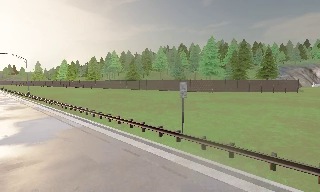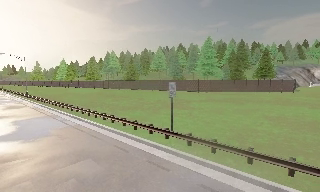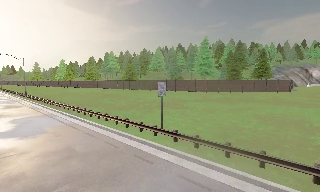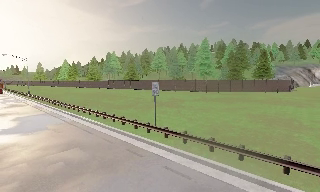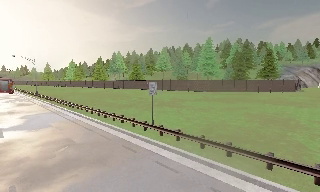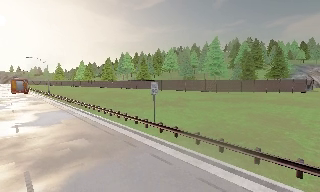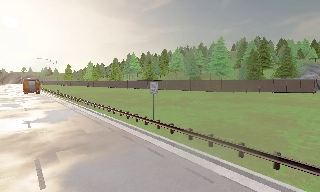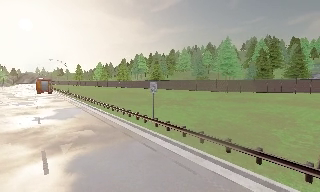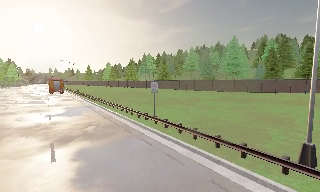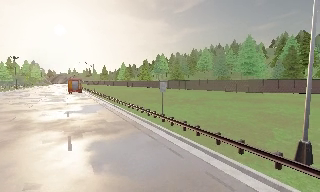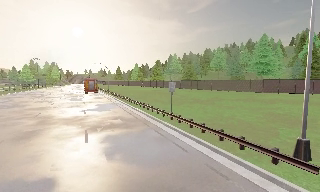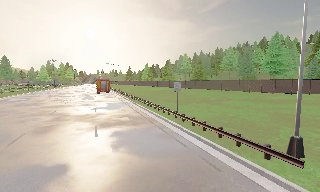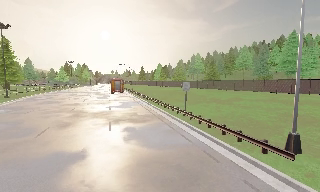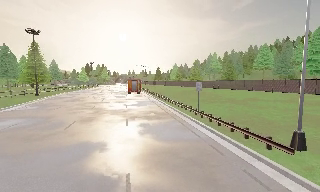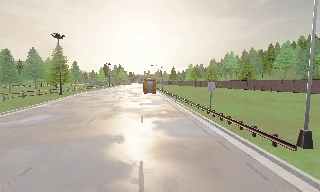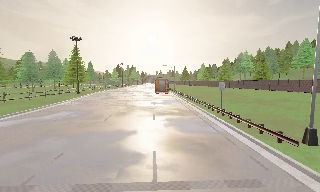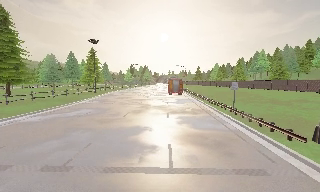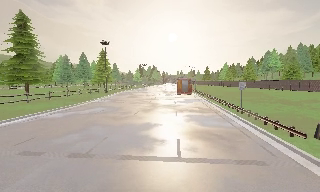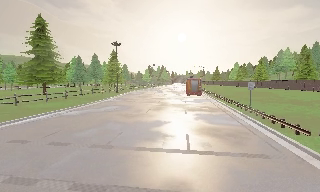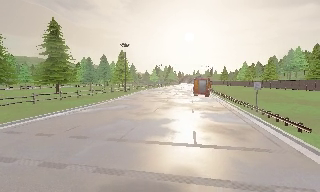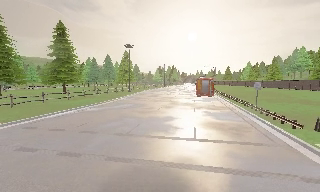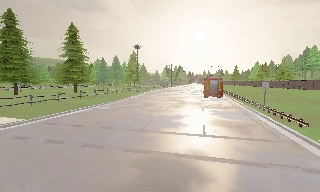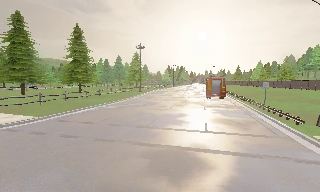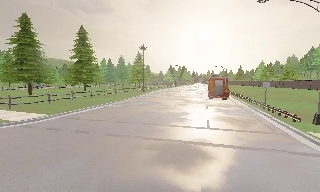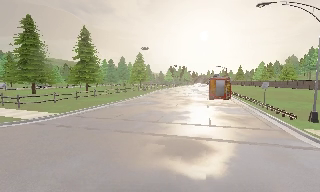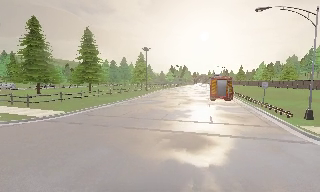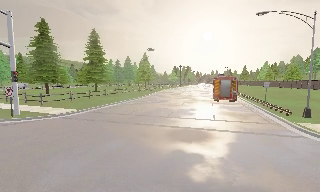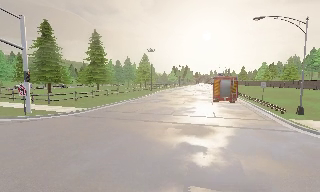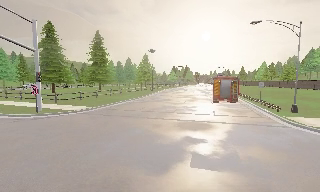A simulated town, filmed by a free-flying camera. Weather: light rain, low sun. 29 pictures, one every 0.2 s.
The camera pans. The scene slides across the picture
to the right.
The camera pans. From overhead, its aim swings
counterclockwise.
0.0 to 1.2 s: The camera travels to its right and backward, about 4 m.
1.2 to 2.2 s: The camera pans to its left, which is counterclockwise from overhead, by about 20 degrees. It travels backward and to its right, about 3.5 m, so what stands in front gets smaller.
2.2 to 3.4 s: The camera swings to its left by about 25 degrees, and the scene slides to the right. It travels backward, about 4.5 m, so what stands in front gets smaller.
3.4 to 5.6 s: The scene slides to the right, as the camera pans about 10 degrees to its left. It travels backward, about 8 m, so what stands in front gets smaller.
The film runs backward here.
